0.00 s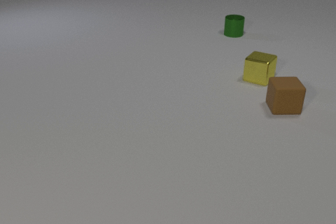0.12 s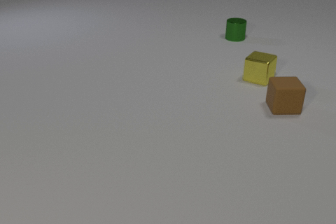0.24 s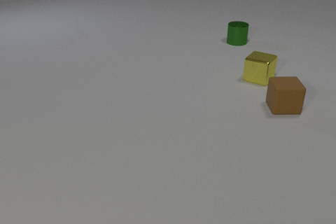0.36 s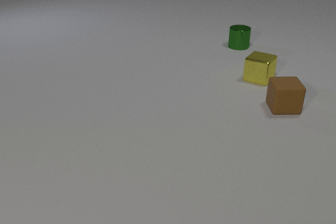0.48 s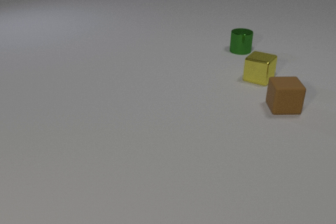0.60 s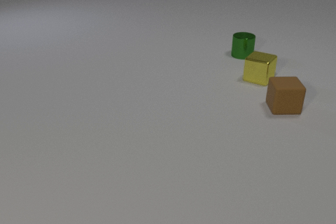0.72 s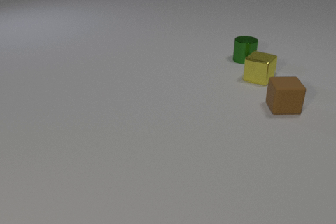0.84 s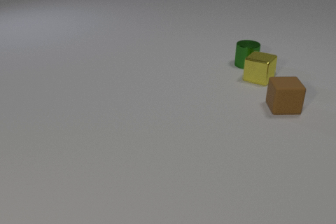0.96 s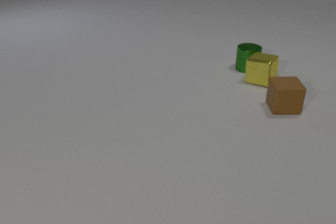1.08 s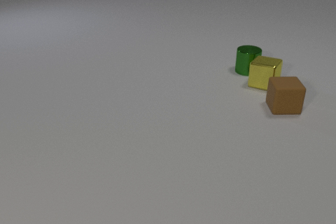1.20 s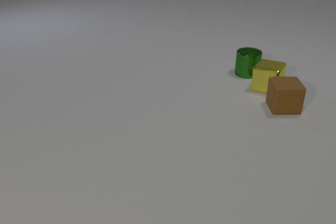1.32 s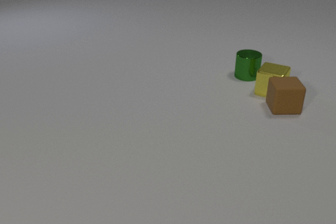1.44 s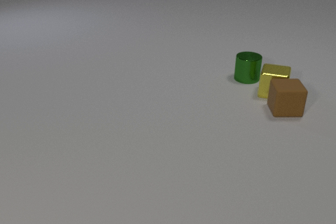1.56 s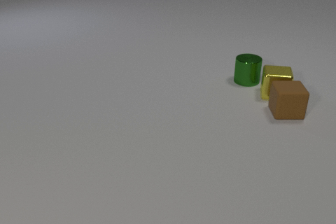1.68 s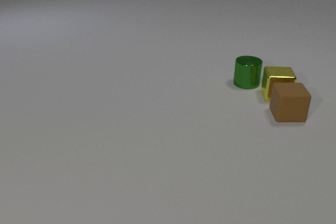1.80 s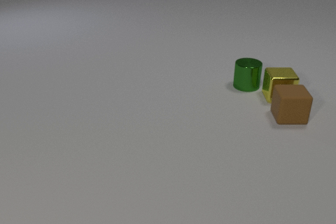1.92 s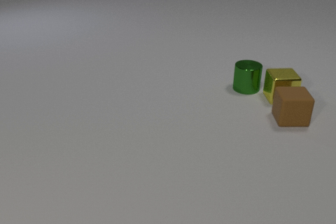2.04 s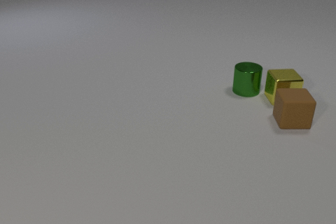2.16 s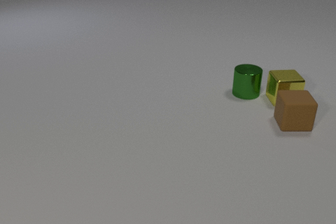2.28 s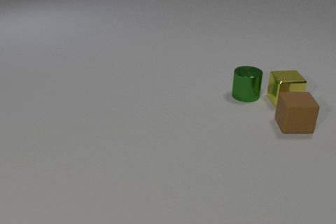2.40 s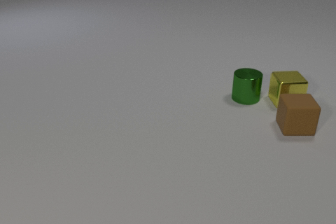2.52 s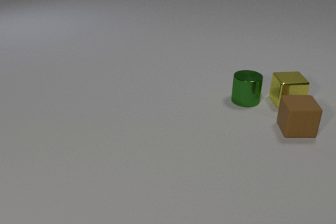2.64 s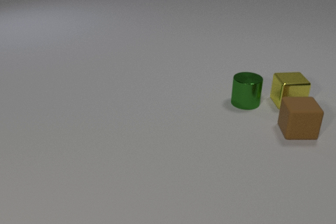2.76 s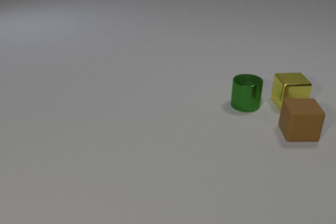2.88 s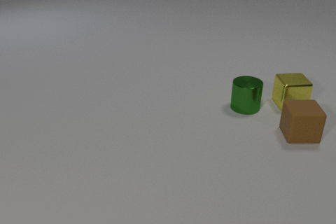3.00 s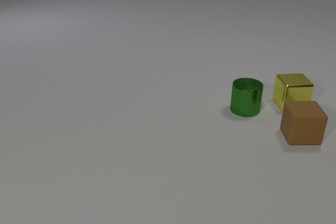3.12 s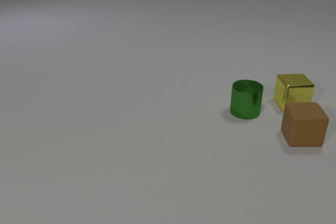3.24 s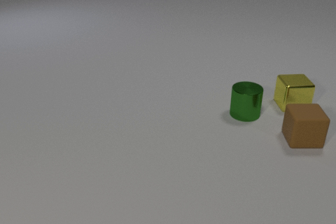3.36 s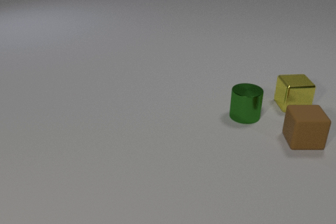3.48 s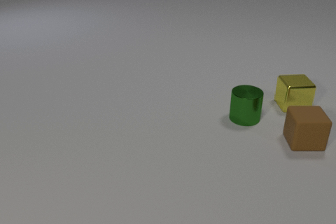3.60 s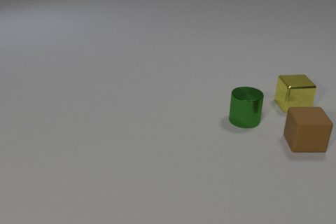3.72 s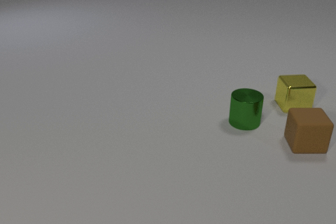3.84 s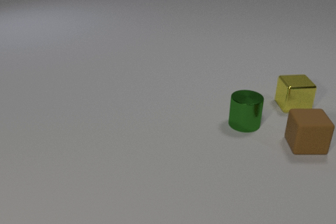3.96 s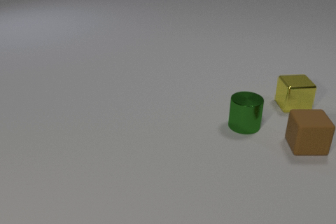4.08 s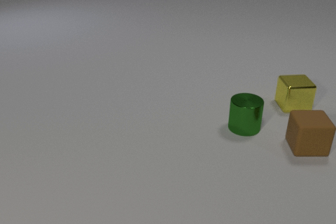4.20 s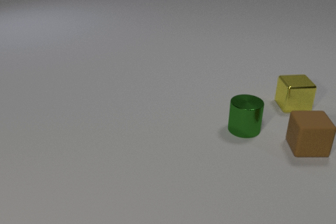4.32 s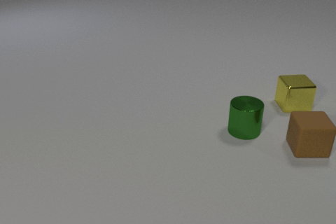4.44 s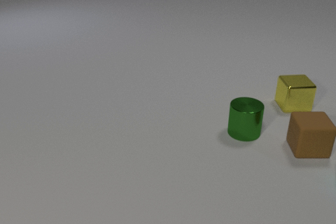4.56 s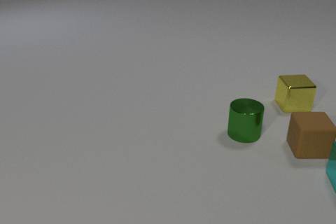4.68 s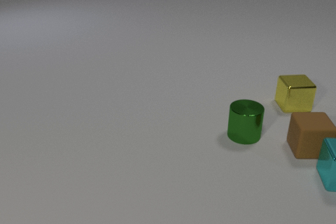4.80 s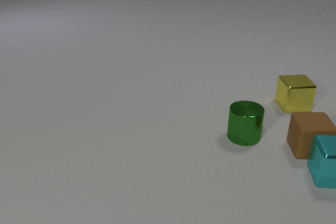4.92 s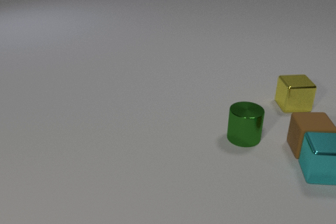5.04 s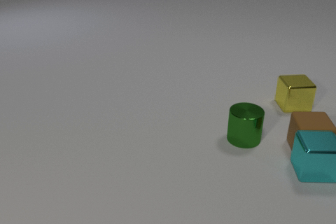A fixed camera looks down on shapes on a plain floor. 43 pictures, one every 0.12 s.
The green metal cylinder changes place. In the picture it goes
toward the camera.
0.00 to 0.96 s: The green metal cylinder slides toward the camera. The green metal cylinder and the yellow metal cube collide.
0.96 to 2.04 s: The green metal cylinder slides toward the camera. The yellow metal cube slides toward the camera and to the right, spins counterclockwise seen from above by about 30 degrees, its near face sliding to the right. The brown rubber cube slides toward the camera. The yellow metal cube and the brown rubber cube collide.
2.04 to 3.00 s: The green metal cylinder slides toward the camera. The yellow metal cube slides toward the camera and to the right. The brown rubber cube slides toward the camera.
3.00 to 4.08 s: The green metal cylinder slides toward the camera. The brown rubber cube slides toward the camera.
4.08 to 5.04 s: The green metal cylinder slides toward the camera. The cyan metal cube comes in at the right edge, slides to the left. The cyan metal cube and the brown rubber cube collide.
What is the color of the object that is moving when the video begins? green.
What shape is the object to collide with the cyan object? cube.
Are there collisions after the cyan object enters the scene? yes.
